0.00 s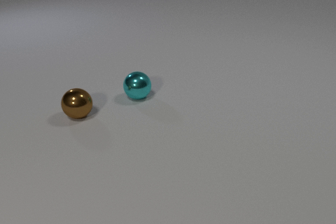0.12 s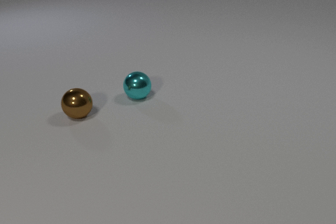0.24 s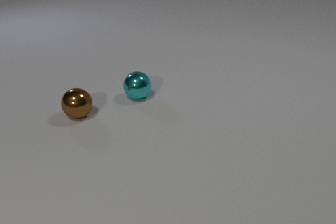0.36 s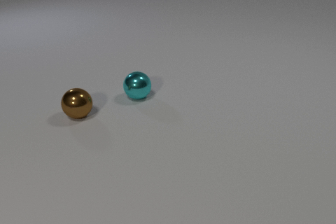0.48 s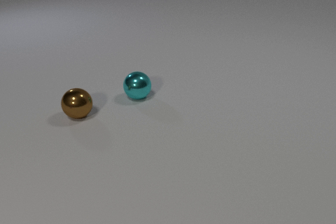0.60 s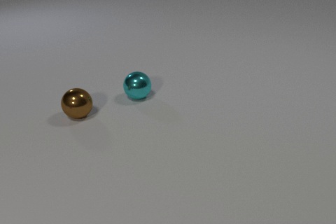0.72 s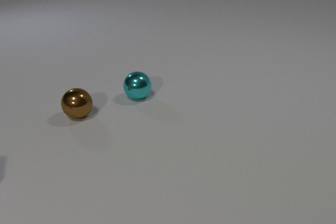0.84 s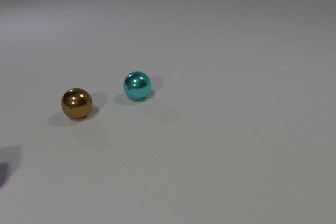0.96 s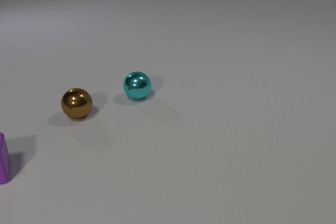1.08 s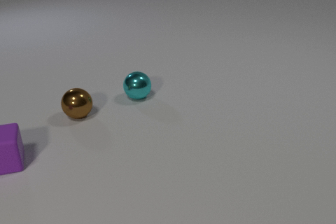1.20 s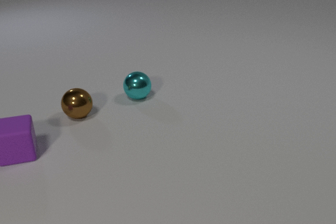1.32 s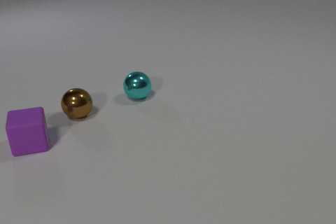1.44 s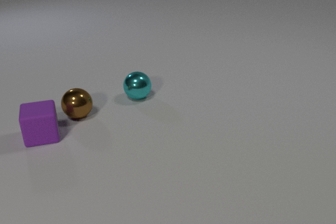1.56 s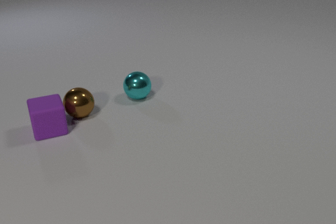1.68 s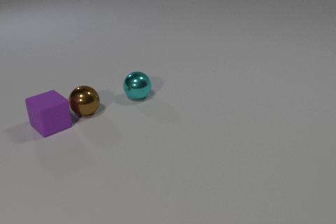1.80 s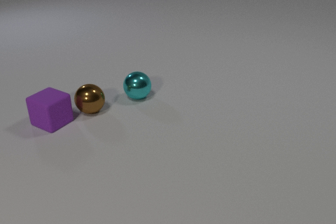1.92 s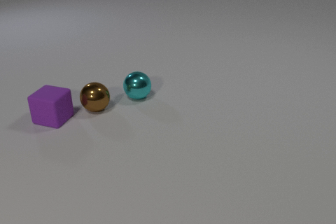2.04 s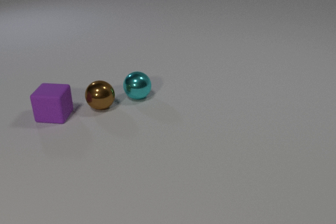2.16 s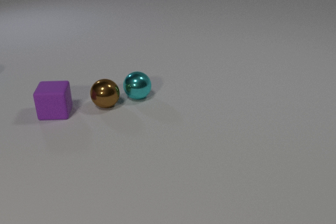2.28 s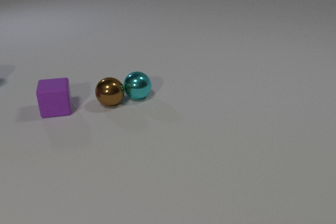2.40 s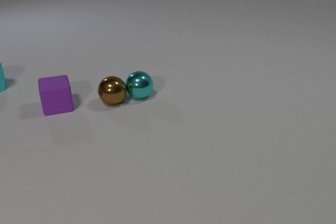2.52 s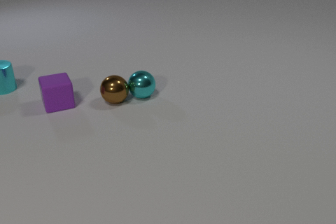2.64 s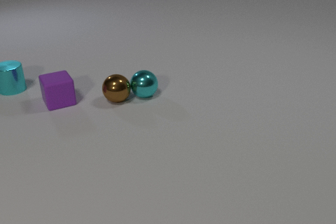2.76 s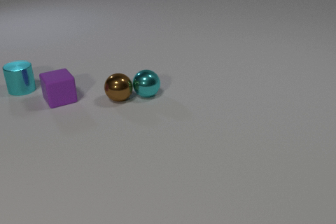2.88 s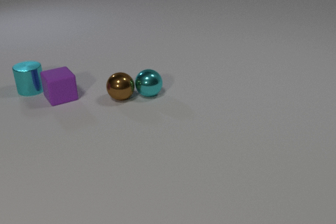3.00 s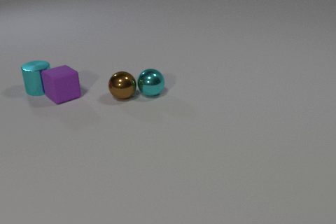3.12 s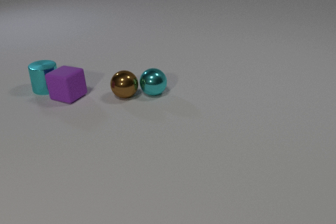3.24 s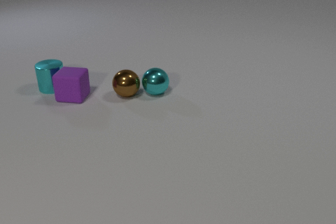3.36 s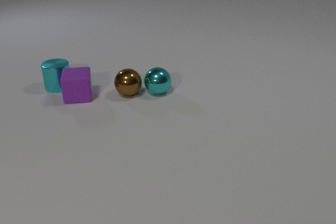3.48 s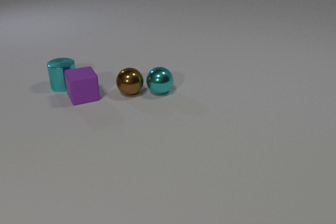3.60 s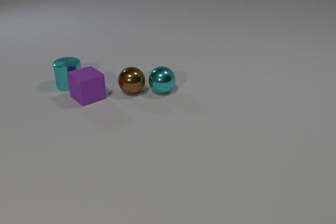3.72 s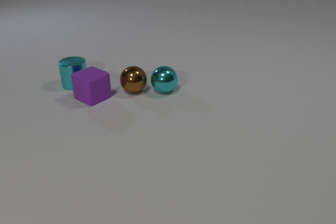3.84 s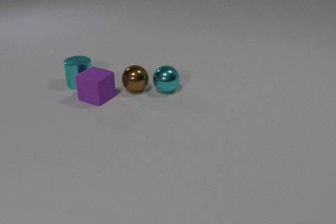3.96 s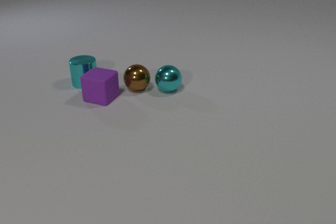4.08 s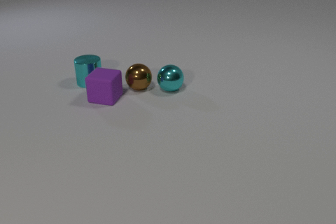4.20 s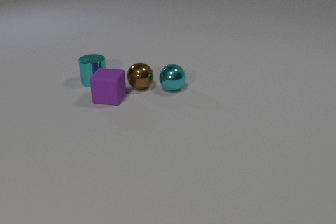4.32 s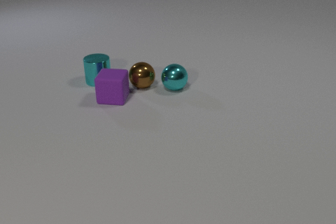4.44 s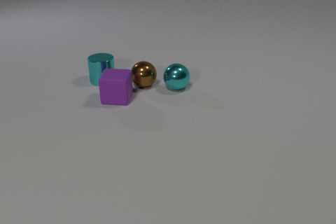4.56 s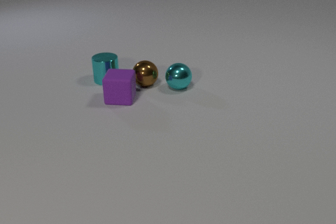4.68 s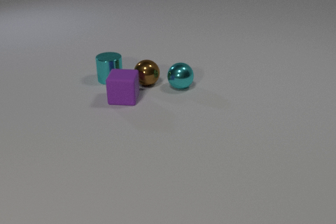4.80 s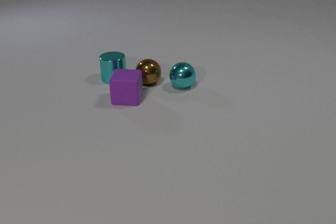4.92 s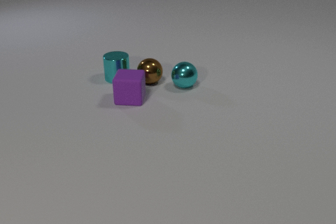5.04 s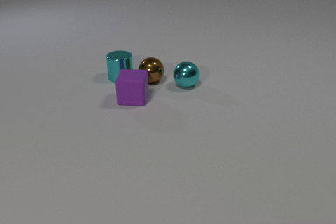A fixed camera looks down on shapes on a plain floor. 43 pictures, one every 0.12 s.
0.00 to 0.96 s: The purple rubber cube comes in at the left edge, slides to the right and away from the camera.
0.96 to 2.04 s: The purple rubber cube slides away from the camera and to the right, spins counterclockwise seen from above by about 60 degrees, its near face sliding to the right. The brown metal sphere rolls to the right and away from the camera. The purple rubber cube and the brown metal sphere collide.
2.04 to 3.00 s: The purple rubber cube slides away from the camera, spins counterclockwise seen from above by about 45 degrees, its near face sliding to the right. The brown metal sphere rolls to the right and away from the camera. The cyan metal cylinder comes in at the left edge, slides to the right and toward the camera. The cyan metal sphere rolls to the right and away from the camera. The brown metal sphere and the cyan metal sphere collide. The purple rubber cube and the cyan metal cylinder collide.
3.00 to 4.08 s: The purple rubber cube slides to the right, spins so that its near face slides to the right, counterclockwise seen from above. The brown metal sphere rolls away from the camera and to the right. The cyan metal cylinder slides to the right. The cyan metal sphere rolls to the right and away from the camera.
4.08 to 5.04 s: The purple rubber cube slides to the right. The brown metal sphere rolls away from the camera and to the right. The cyan metal cylinder slides to the right. The cyan metal sphere rolls to the right and away from the camera.
What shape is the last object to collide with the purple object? cylinder.
How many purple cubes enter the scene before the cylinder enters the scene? 1.
What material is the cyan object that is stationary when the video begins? metal.
